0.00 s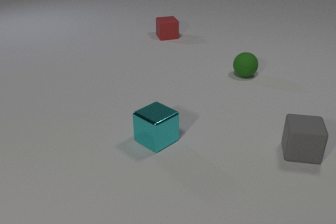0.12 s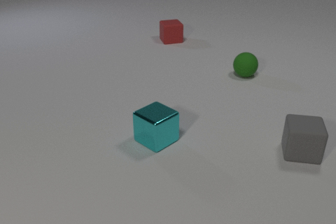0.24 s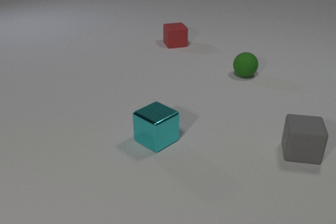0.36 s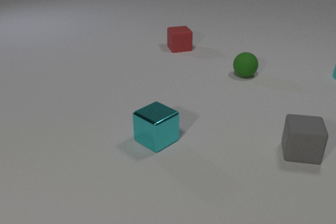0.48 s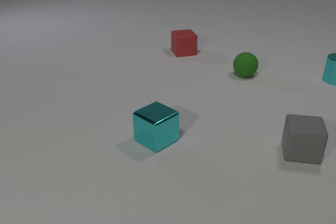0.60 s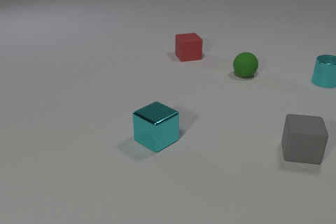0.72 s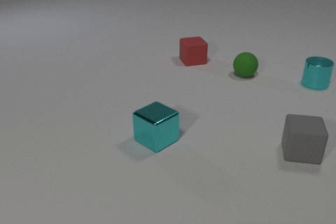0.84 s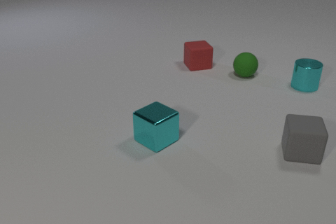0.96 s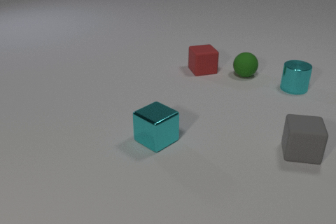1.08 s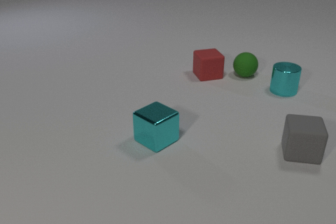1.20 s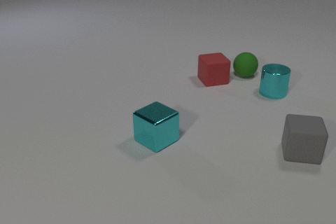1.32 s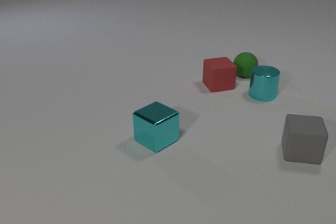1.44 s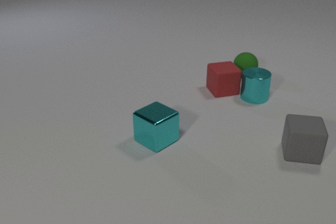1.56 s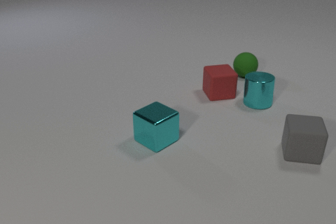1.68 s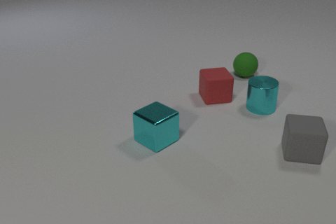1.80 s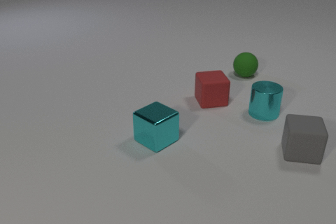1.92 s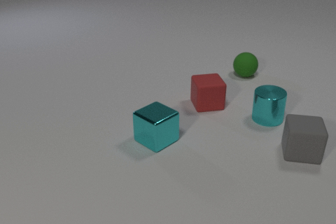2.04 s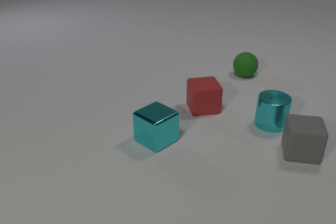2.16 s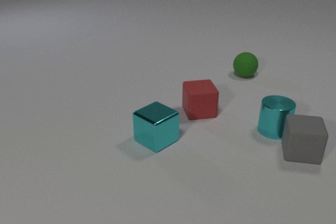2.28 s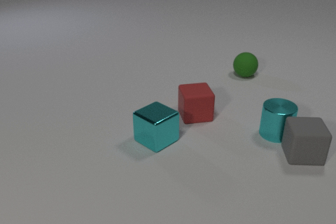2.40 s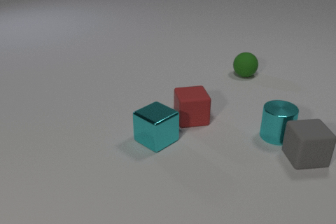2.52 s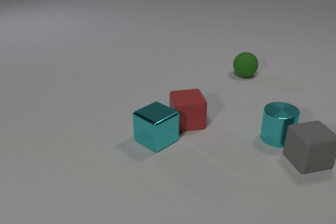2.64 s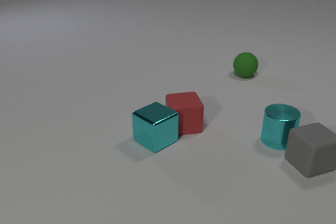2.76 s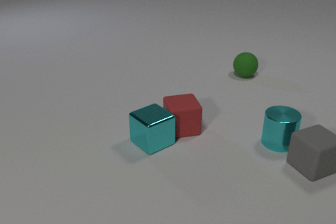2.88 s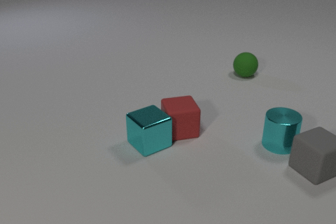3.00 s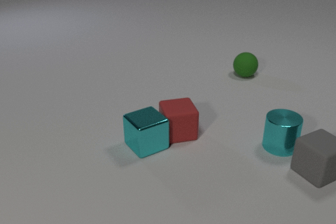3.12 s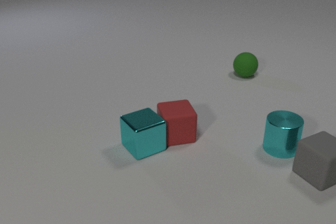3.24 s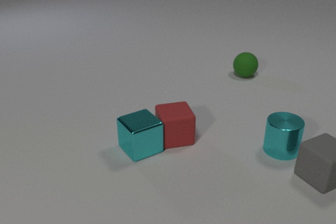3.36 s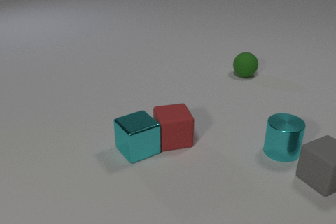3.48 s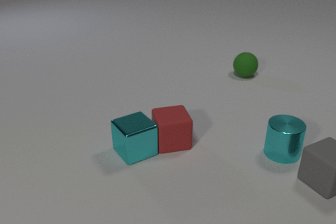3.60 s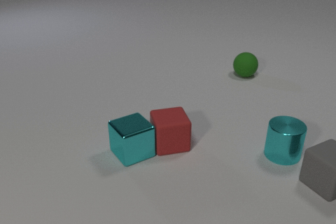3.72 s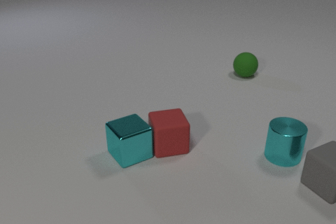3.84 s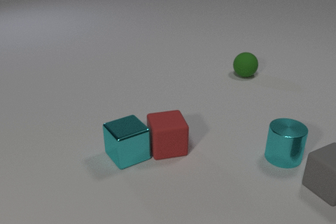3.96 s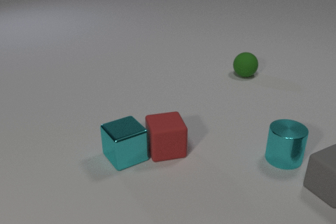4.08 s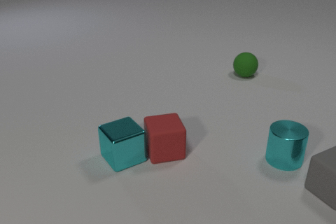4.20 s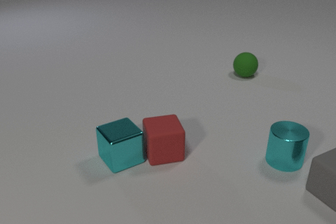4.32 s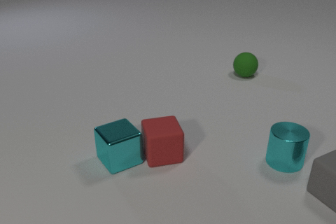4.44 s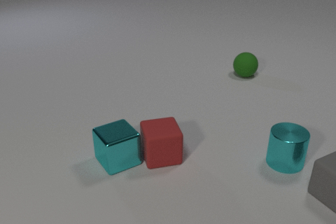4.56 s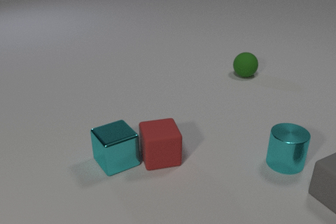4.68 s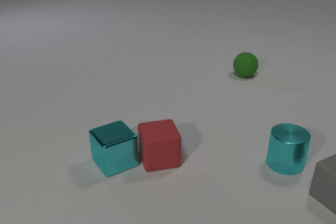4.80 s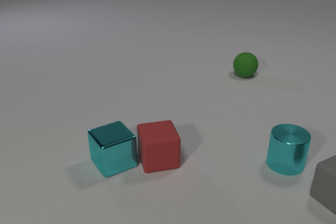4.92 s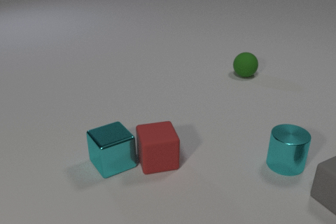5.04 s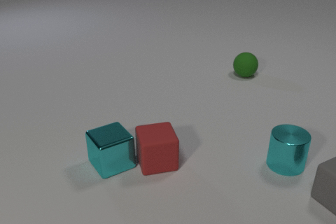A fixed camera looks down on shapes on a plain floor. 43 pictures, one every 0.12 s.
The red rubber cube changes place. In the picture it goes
toward the camera.
The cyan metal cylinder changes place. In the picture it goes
toward the camera.
0.00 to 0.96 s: The red rubber cube slides toward the camera. The cyan metal cylinder comes in at the right edge, slides to the left and toward the camera.
0.96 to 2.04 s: The red rubber cube slides toward the camera. The cyan metal cylinder slides toward the camera. The red rubber cube and the cyan metal cylinder collide.
2.04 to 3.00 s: The red rubber cube slides toward the camera and to the left. The cyan metal cylinder slides toward the camera. The cyan metal cube slides to the left and toward the camera. The gray rubber cube slides toward the camera and to the right, spins so that its near face slides to the right, counterclockwise seen from above. The cyan metal cylinder and the gray rubber cube collide. The red rubber cube and the cyan metal cube collide.
3.00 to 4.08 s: The red rubber cube slides toward the camera and to the left. The cyan metal cylinder slides toward the camera. The cyan metal cube slides to the left and toward the camera. The gray rubber cube slides toward the camera and to the right.
4.08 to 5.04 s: The red rubber cube slides toward the camera and to the left. The cyan metal cylinder slides toward the camera. The cyan metal cube slides to the left and toward the camera. The gray rubber cube slides toward the camera.
How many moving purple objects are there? 0.
What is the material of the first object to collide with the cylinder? rubber.
What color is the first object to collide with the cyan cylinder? red.
